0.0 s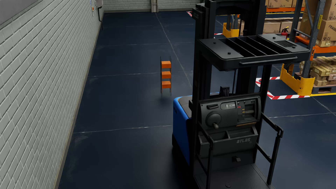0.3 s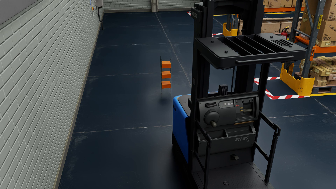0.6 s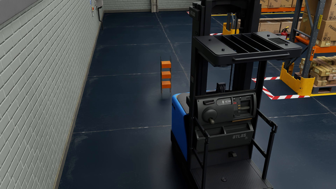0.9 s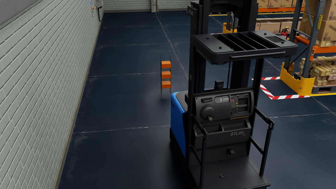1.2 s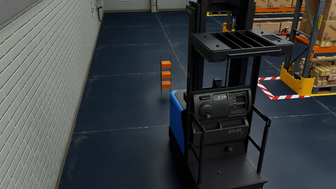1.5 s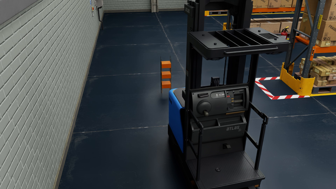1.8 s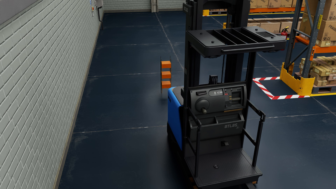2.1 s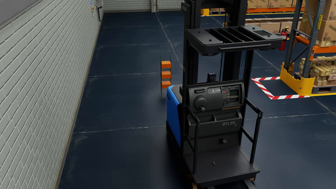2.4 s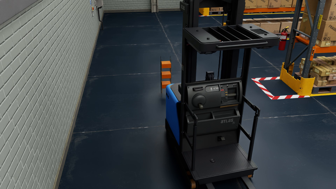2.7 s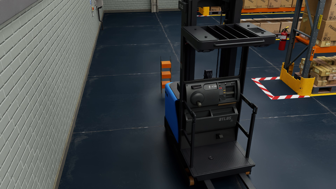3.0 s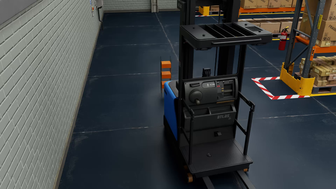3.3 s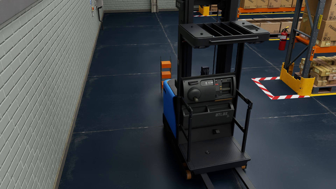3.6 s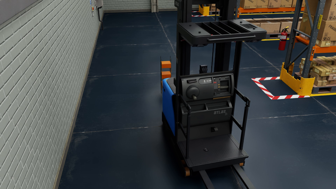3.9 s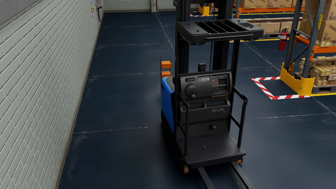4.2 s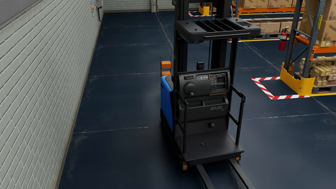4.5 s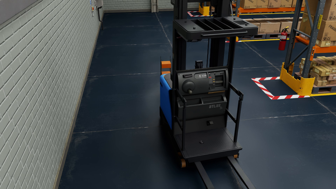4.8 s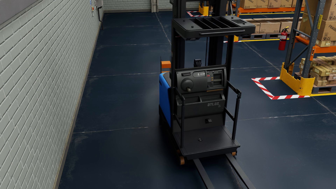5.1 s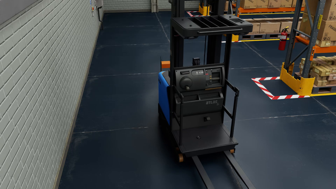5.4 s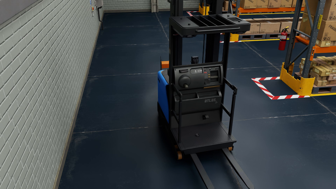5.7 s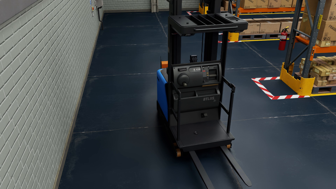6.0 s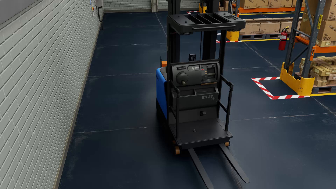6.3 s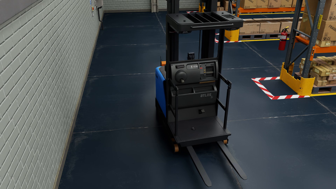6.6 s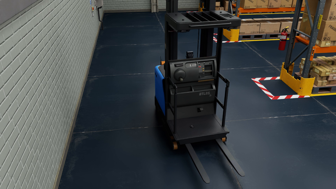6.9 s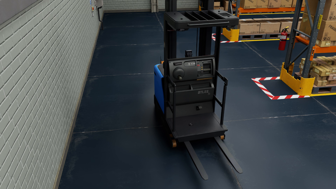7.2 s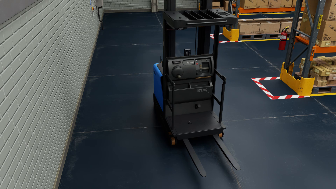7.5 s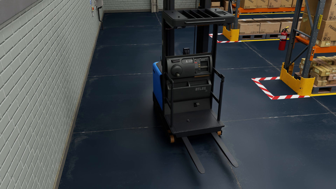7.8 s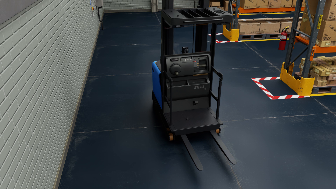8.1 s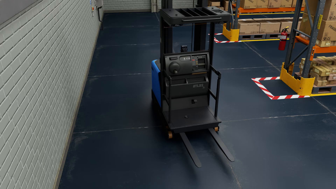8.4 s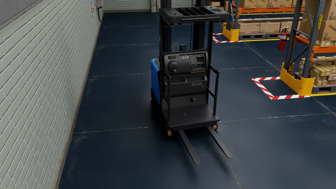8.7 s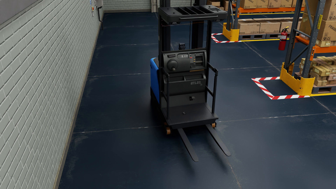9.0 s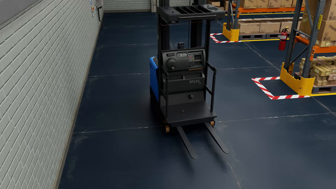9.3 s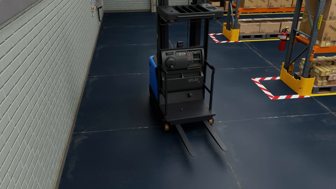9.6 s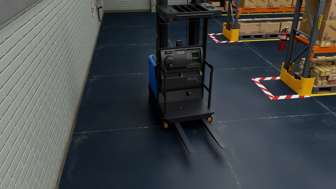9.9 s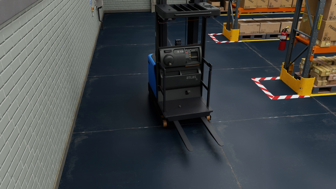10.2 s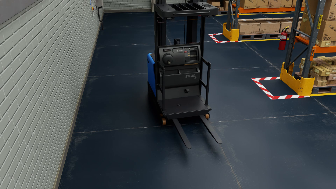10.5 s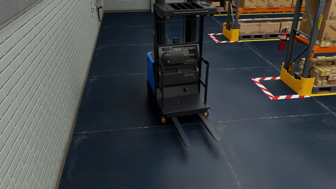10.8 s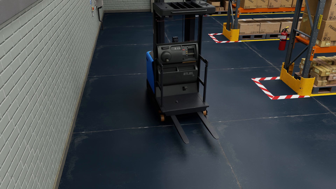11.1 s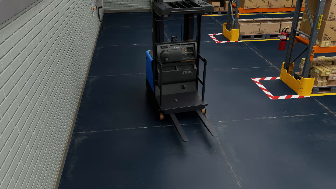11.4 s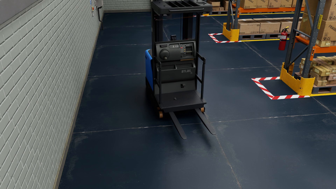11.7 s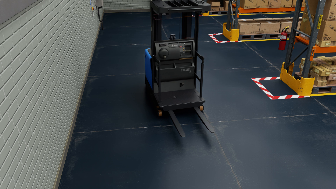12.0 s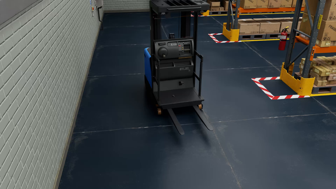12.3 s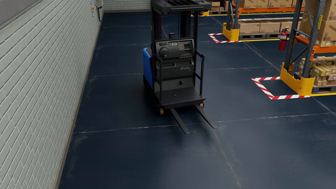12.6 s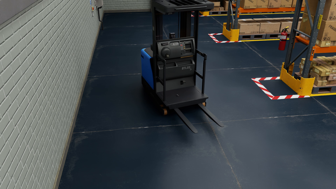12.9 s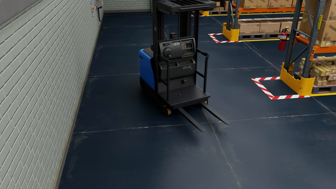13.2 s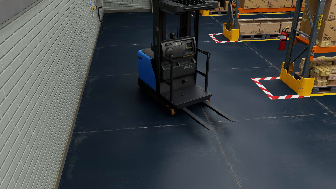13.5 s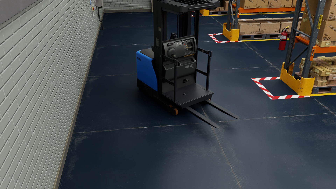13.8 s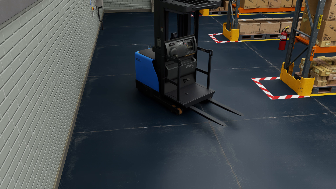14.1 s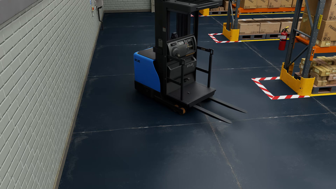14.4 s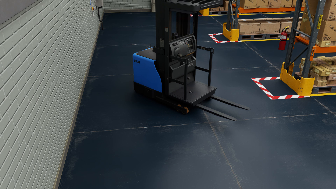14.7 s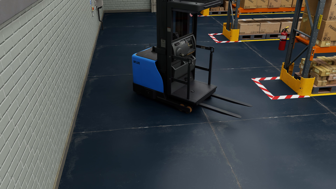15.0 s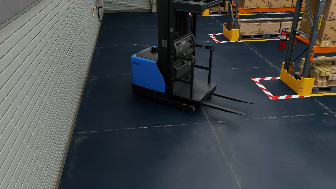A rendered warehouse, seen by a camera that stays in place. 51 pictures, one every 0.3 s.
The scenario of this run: A forklift runs into an object in its way.
